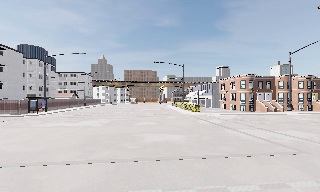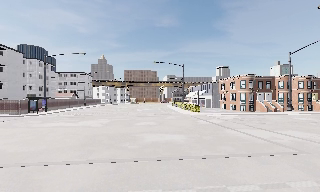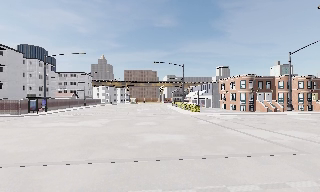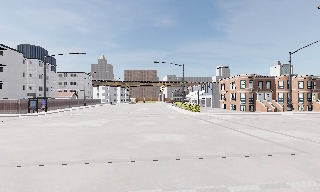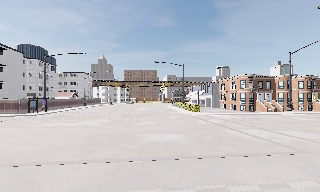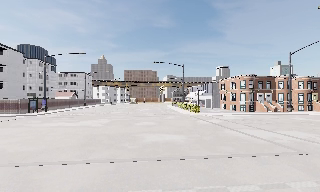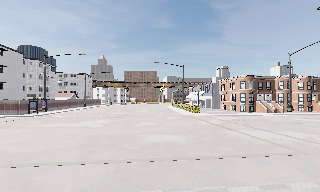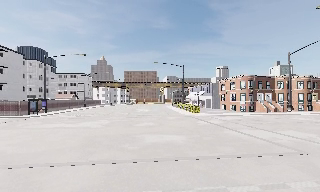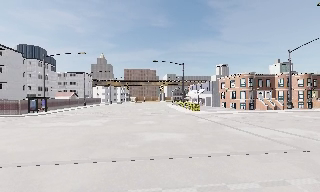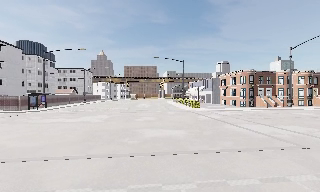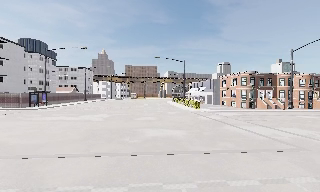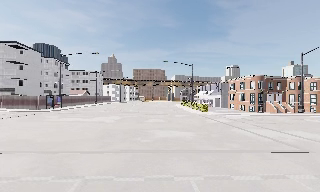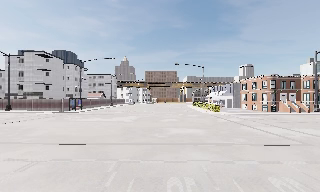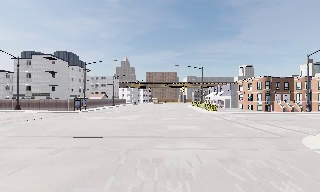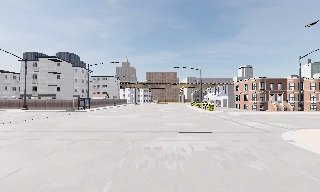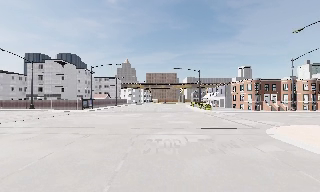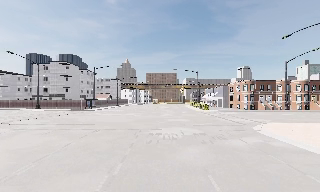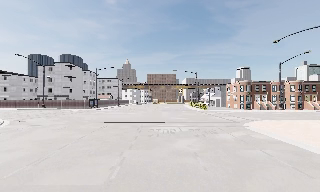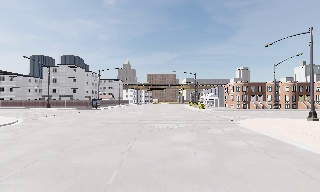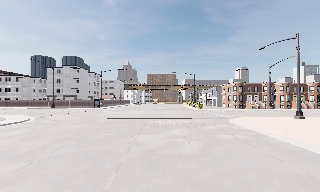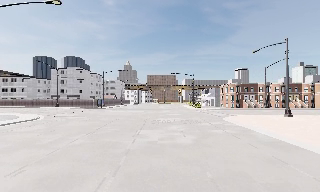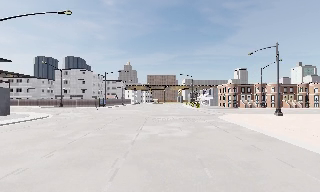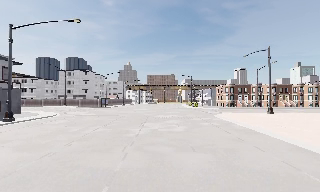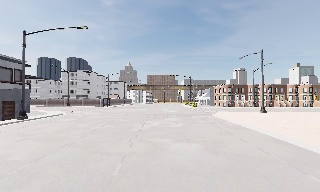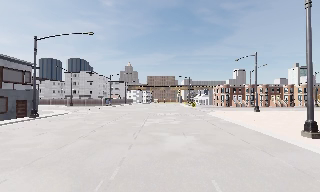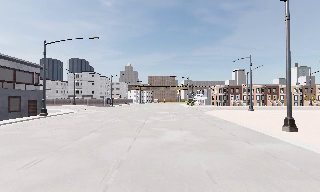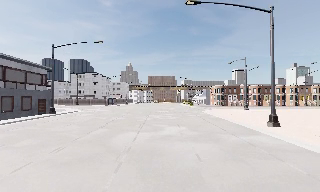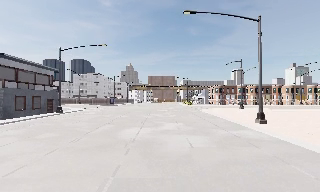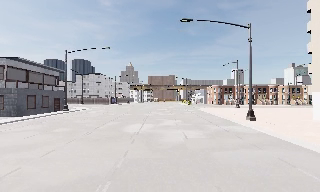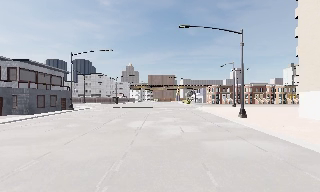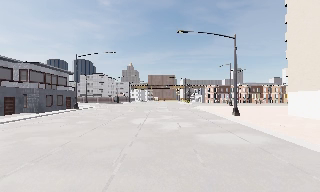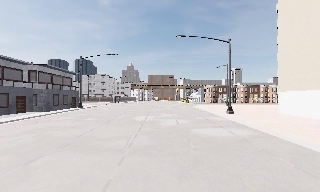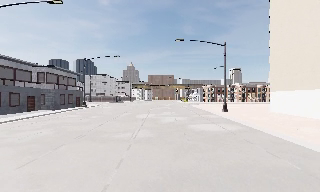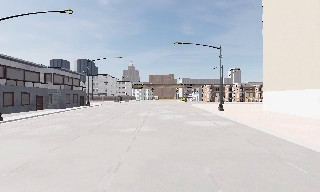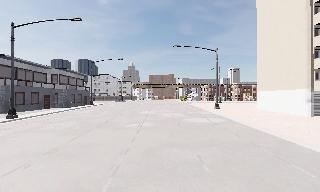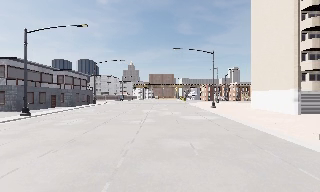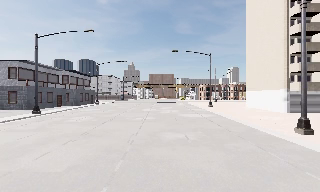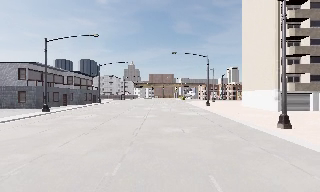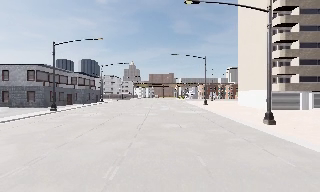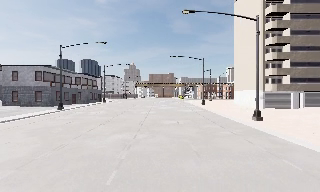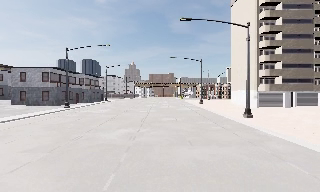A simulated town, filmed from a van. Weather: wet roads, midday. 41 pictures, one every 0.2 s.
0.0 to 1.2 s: The camera keeps its place and its aim.
1.2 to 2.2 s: The camera travels backward, about 1 m, so what stands in front gets smaller. It gains speed.
2.2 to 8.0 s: The camera travels backward, about 50 m, so what stands in front gets smaller.
The film runs backward here.
